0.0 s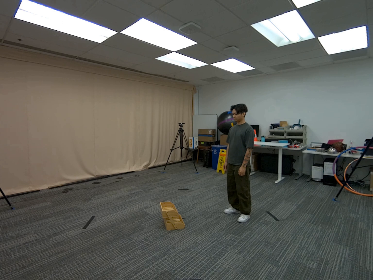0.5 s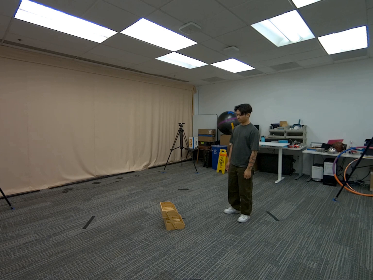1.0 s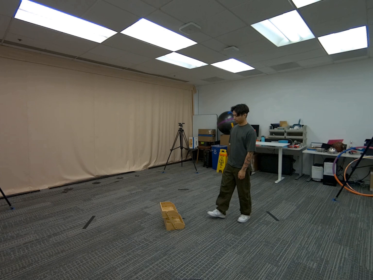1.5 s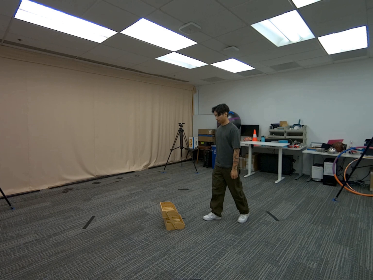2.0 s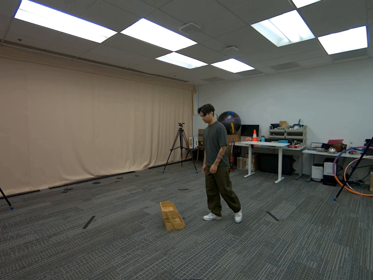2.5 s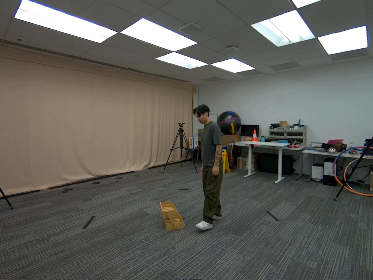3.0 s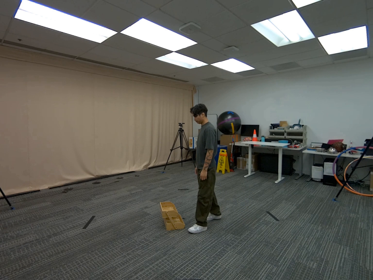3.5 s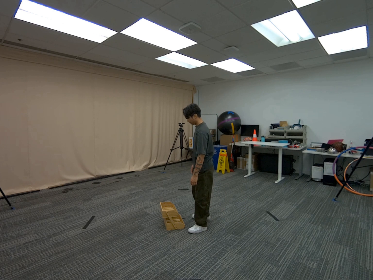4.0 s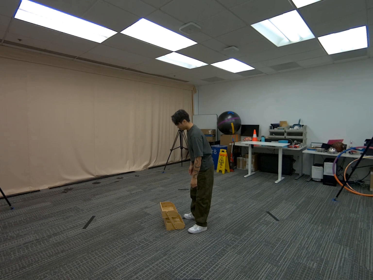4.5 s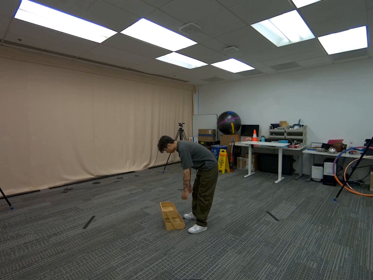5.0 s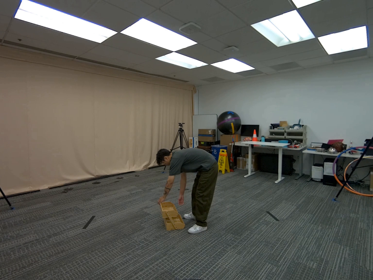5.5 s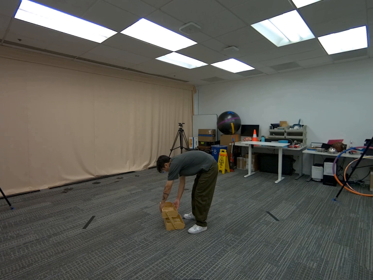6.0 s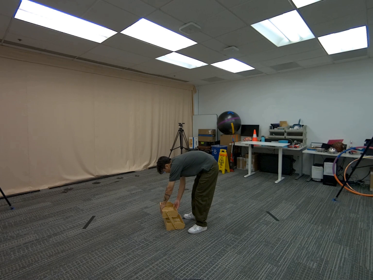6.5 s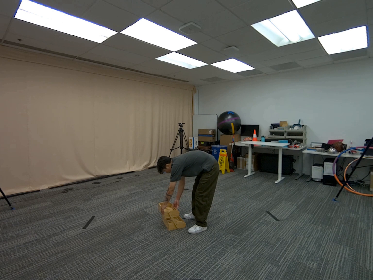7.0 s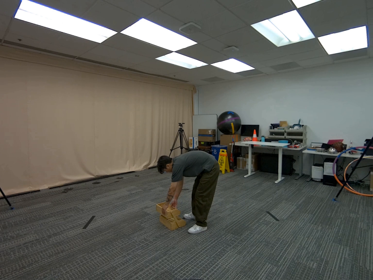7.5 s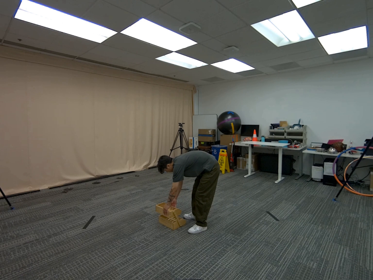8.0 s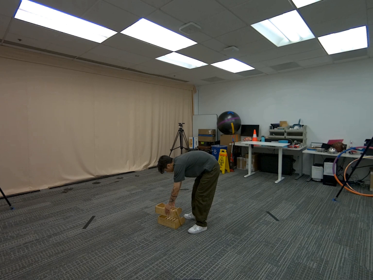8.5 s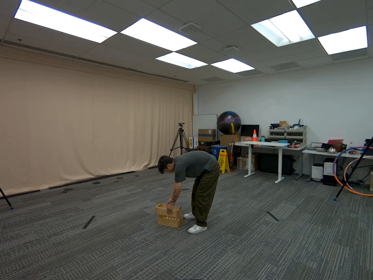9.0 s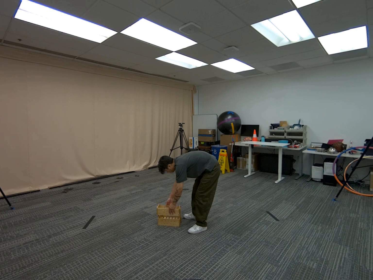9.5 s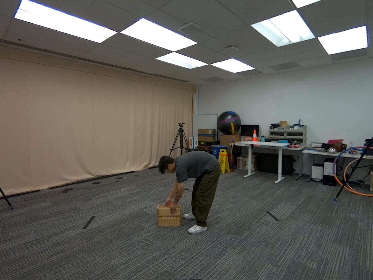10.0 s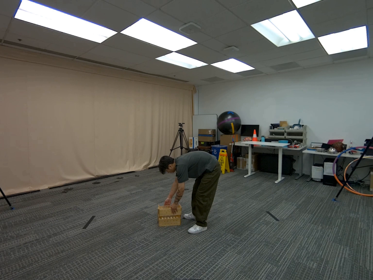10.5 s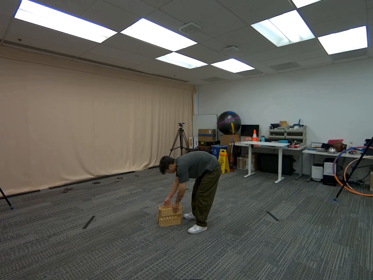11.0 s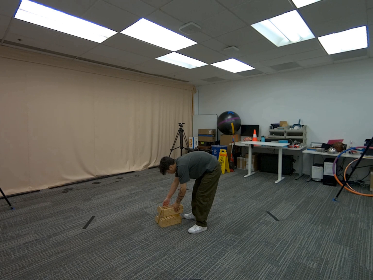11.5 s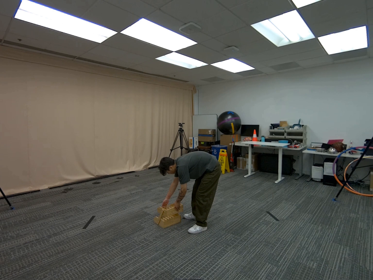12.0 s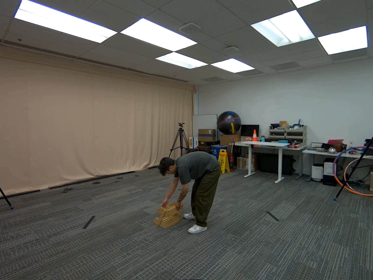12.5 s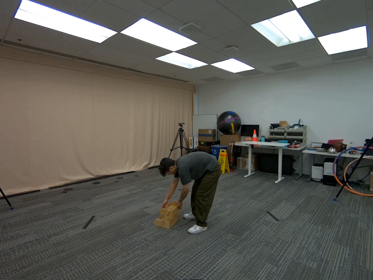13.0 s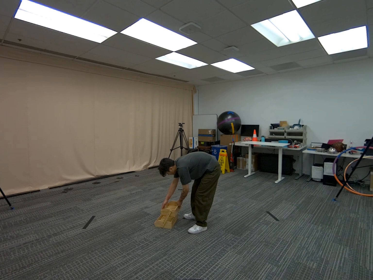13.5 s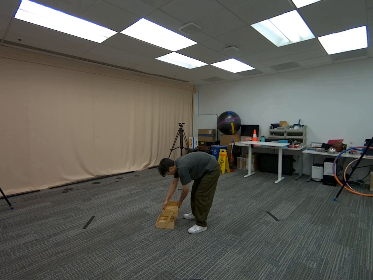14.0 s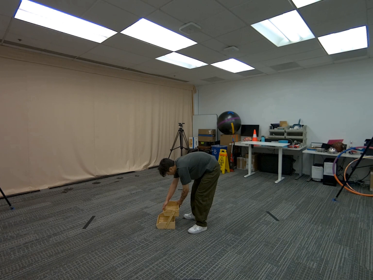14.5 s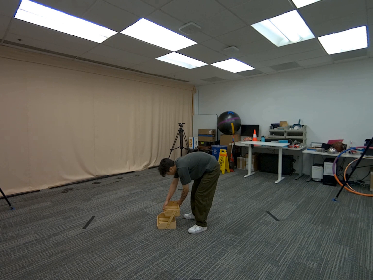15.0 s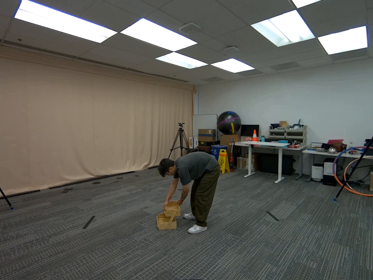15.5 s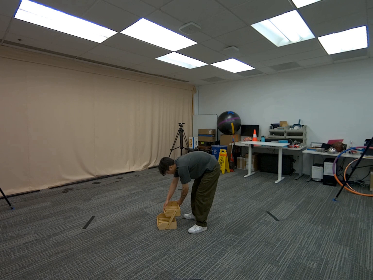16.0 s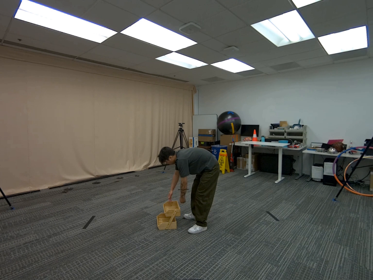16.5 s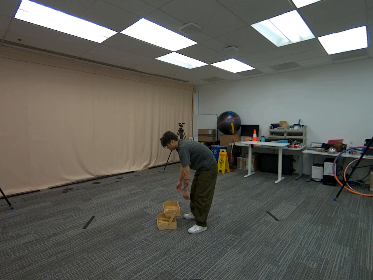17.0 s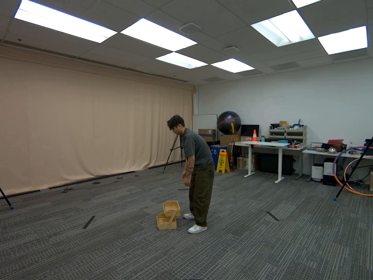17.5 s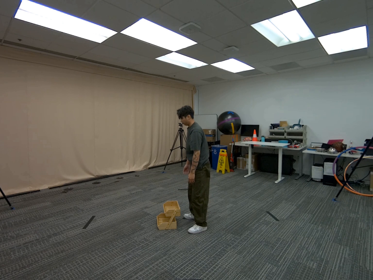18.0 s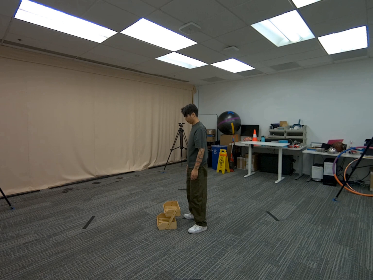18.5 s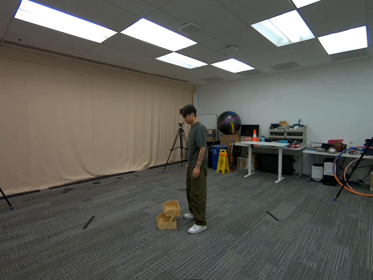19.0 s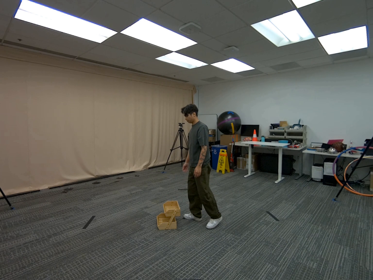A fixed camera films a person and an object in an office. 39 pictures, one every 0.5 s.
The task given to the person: Walk over to the wooden crate and rotate the wooden crate 180°.
